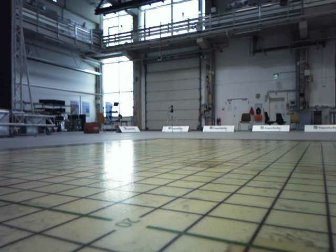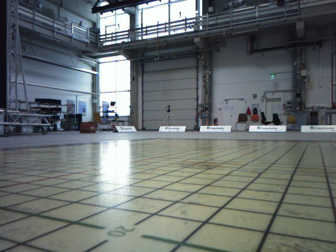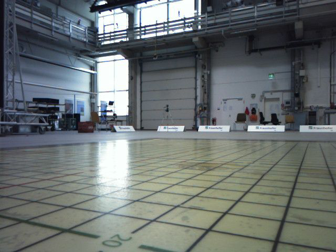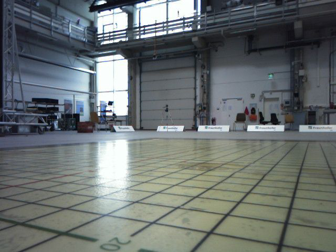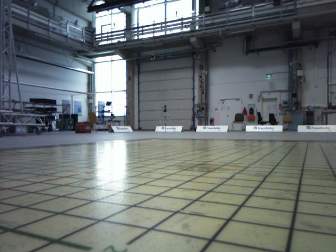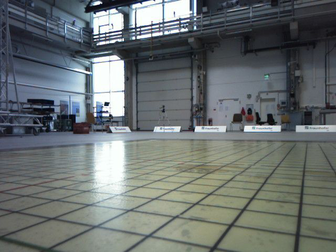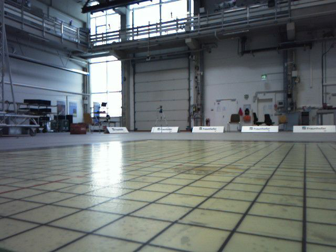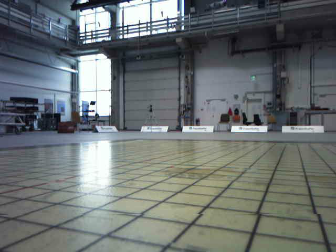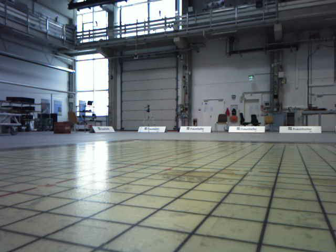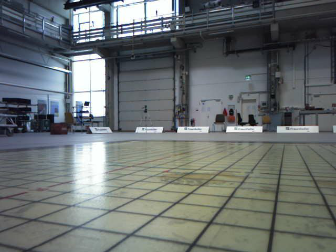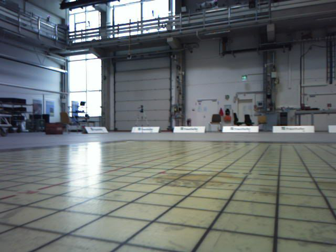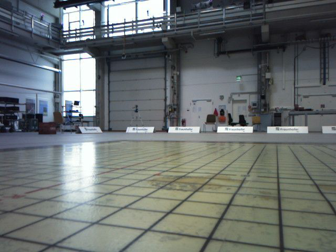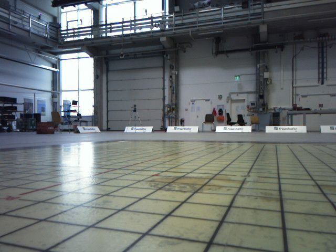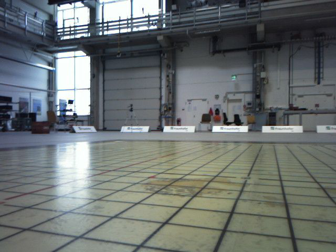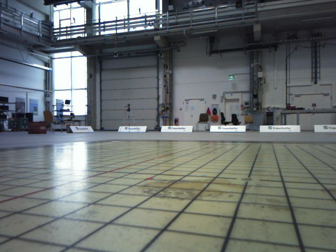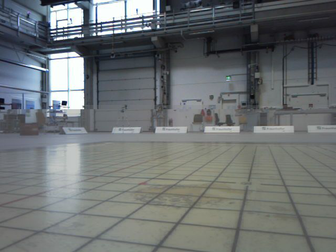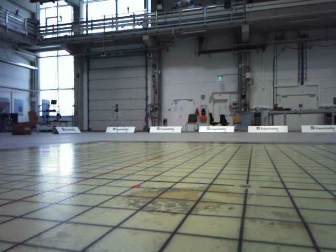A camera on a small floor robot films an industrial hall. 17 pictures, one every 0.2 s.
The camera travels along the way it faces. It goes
forward.
0.0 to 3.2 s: The camera swings to its right by about 10 degrees, and the scene slides to the left. It travels forward, about 0.6 m, so what stands in front looms larger.
The film runs forward here.
